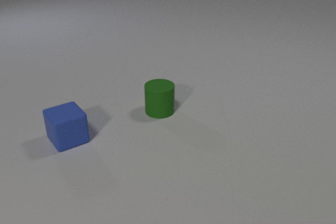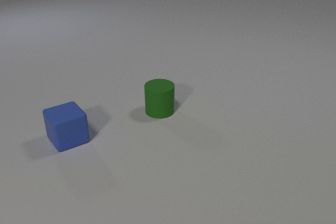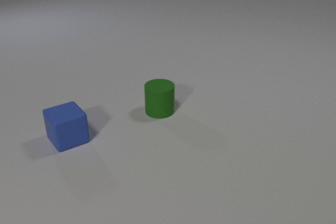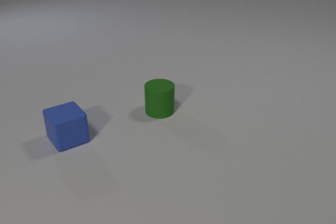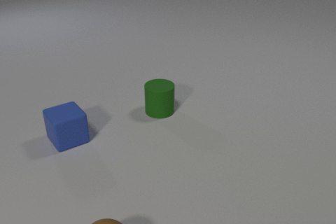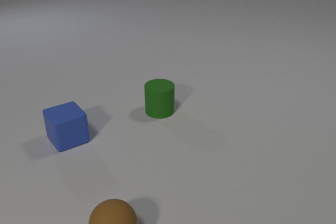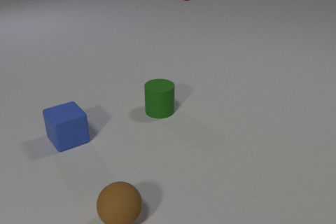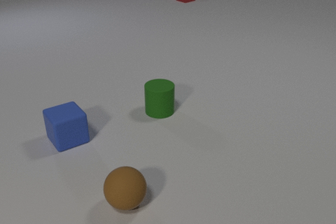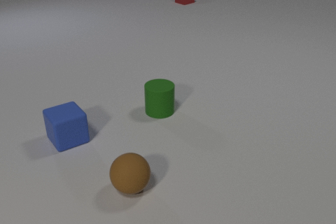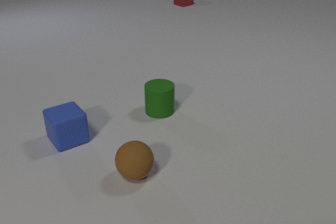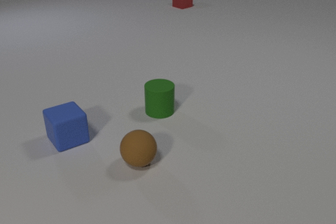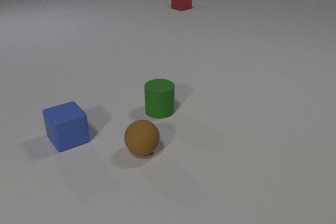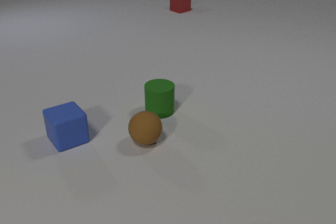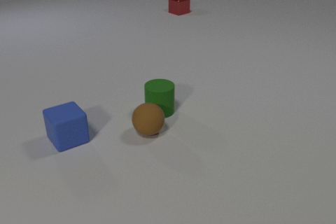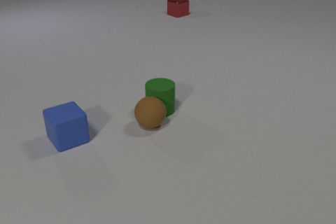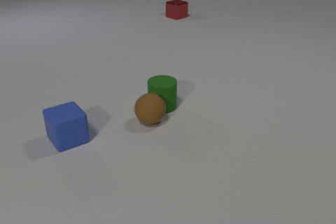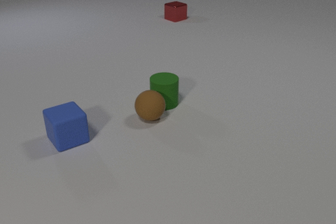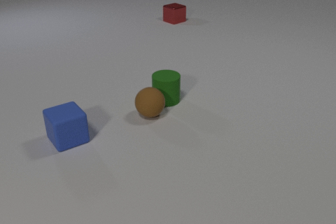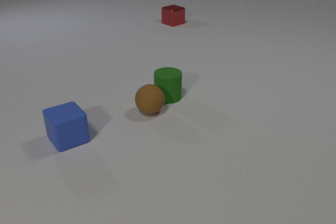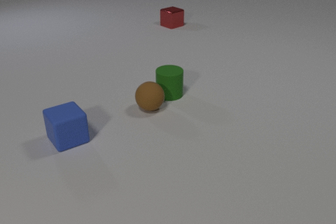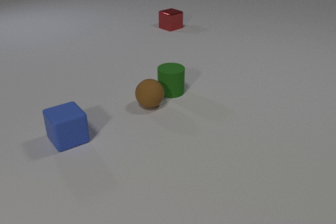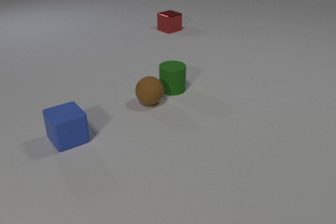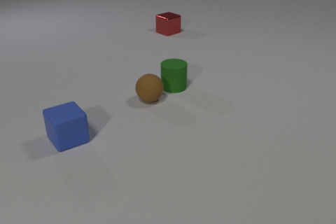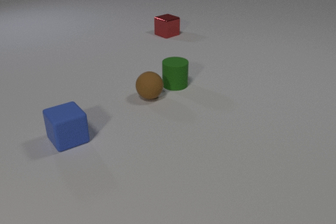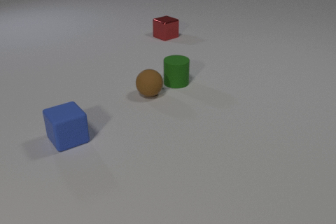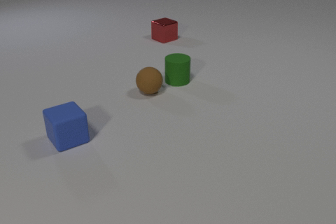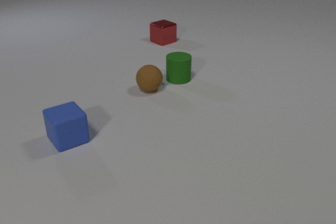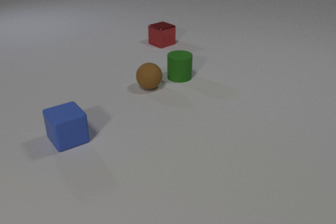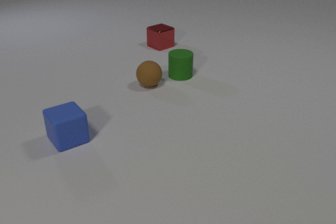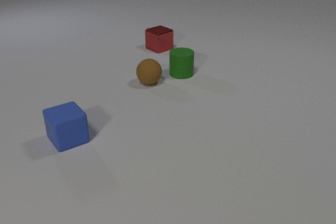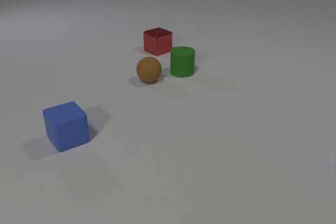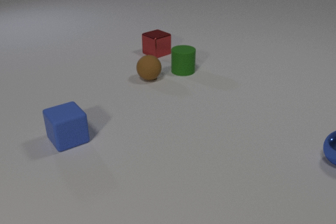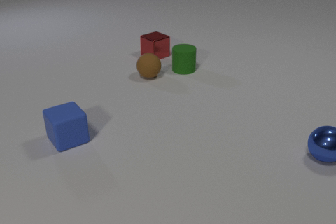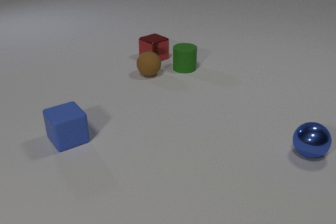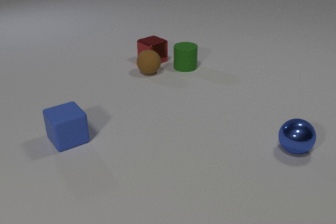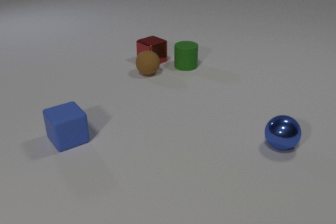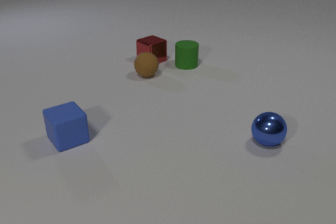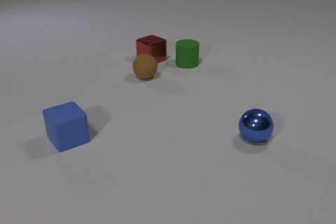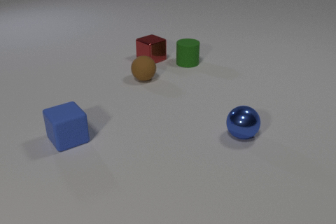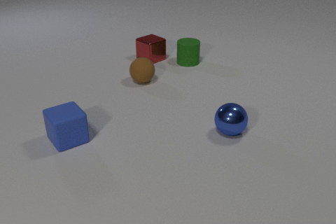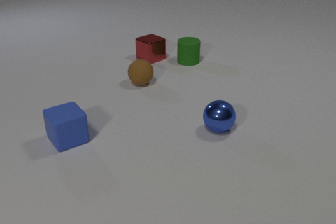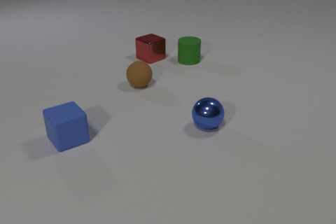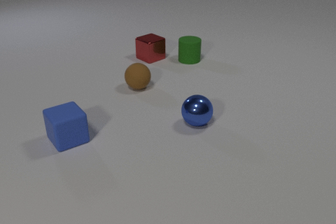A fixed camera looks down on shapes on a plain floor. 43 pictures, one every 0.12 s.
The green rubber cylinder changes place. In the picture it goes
away from the camera.
The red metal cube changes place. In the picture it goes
toward the camera.
0.00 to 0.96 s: The brown rubber sphere comes in at the bottom edge, rolls away from the camera. The red metal cube comes in at the top edge, slides toward the camera.
0.96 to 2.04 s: The brown rubber sphere rolls away from the camera. The green rubber cylinder slides away from the camera. The red metal cube slides toward the camera. The brown rubber sphere and the green rubber cylinder collide.
2.04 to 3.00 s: The brown rubber sphere rolls away from the camera. The green rubber cylinder slides away from the camera. The red metal cube slides toward the camera.
3.00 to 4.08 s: The brown rubber sphere rolls away from the camera. The green rubber cylinder slides away from the camera. The red metal cube slides toward the camera. The blue metal sphere comes in at the right edge, rolls to the left.
4.08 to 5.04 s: The brown rubber sphere rolls toward the camera. The green rubber cylinder slides away from the camera. The red metal cube slides away from the camera. The blue metal sphere rolls to the left. The brown rubber sphere and the red metal cube collide.
How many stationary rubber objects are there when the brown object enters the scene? 2.
How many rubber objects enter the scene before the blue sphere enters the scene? 1.
How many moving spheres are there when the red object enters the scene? 1.
